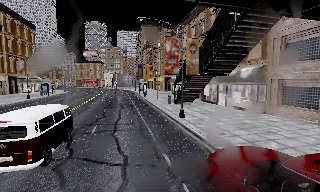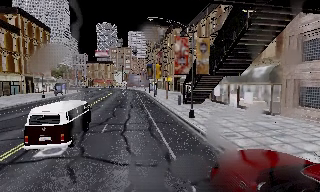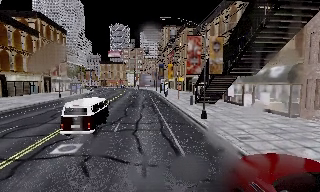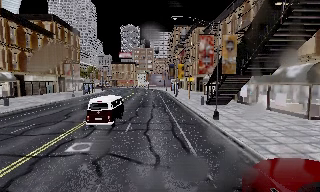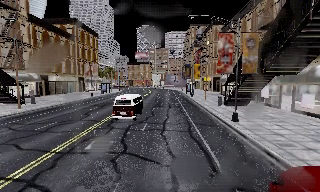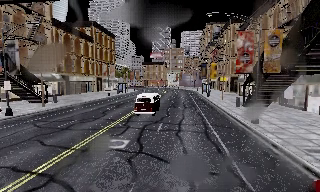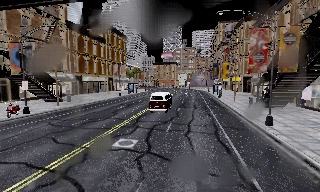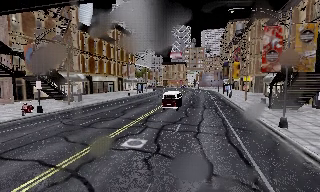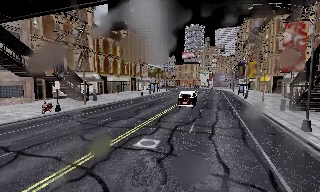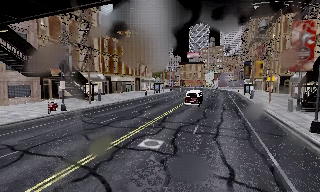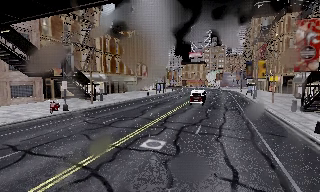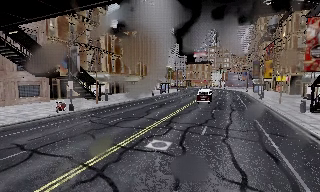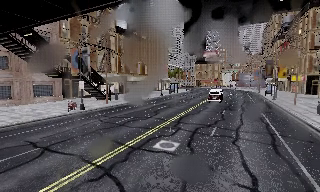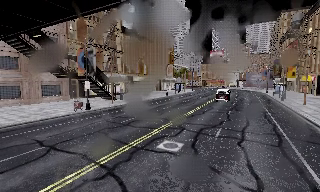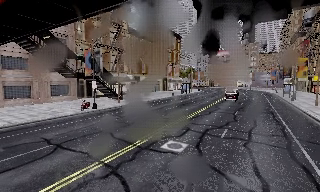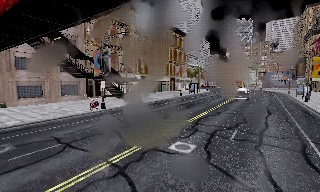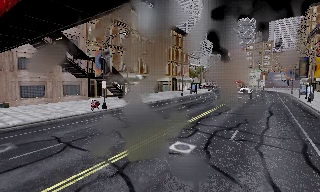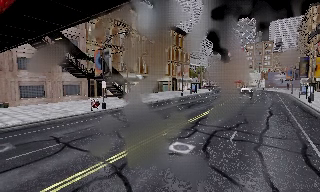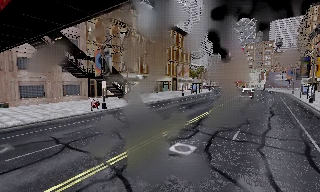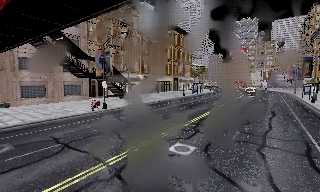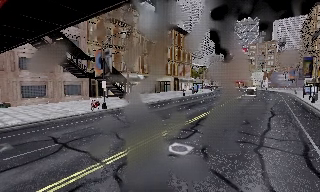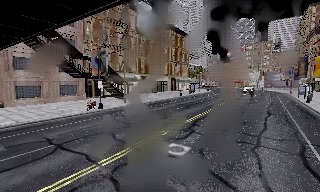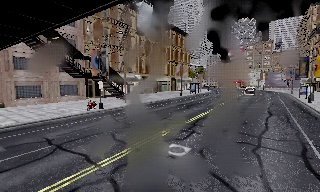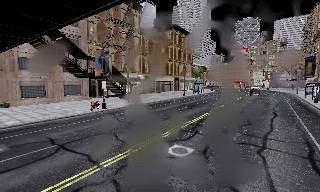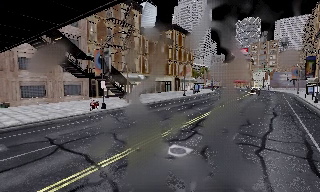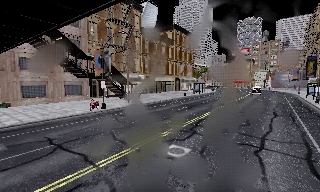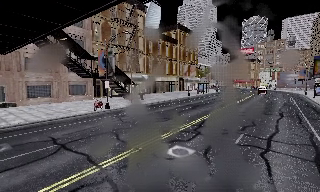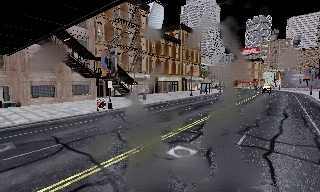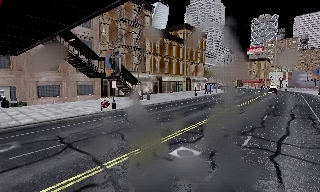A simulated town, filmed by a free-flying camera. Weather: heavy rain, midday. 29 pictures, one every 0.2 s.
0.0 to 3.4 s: The camera pans to its left, which is counterclockwise from overhead, by about 50 degrees. It travels forward, about 1 m.
3.4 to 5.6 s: The camera travels forward and to its right, about 1 m, so what stands in front looms larger.
The film runs forward here.
